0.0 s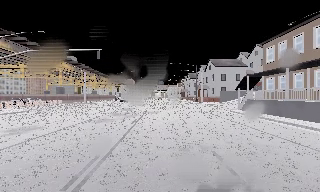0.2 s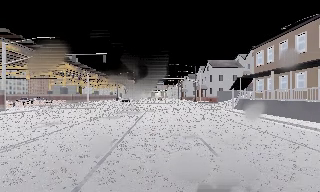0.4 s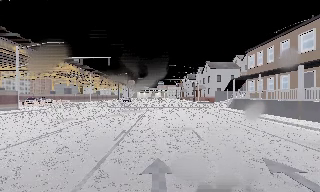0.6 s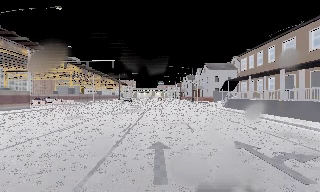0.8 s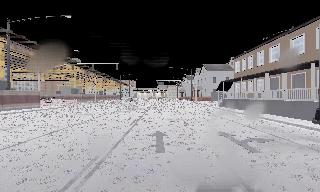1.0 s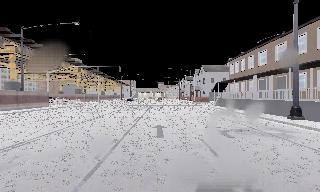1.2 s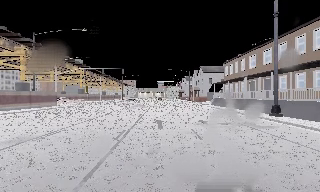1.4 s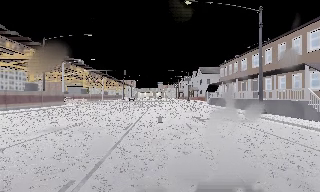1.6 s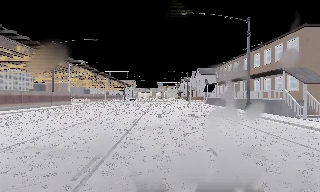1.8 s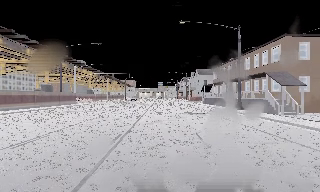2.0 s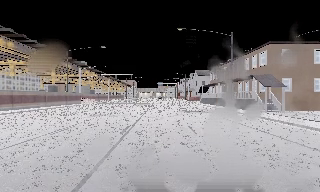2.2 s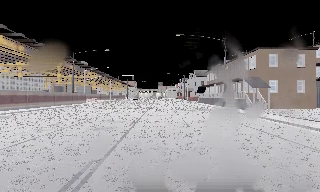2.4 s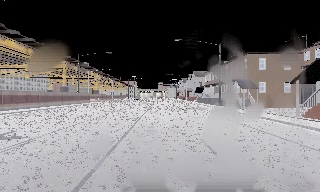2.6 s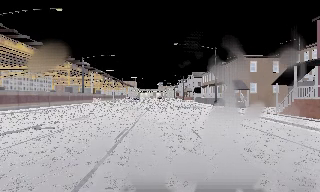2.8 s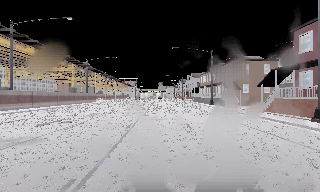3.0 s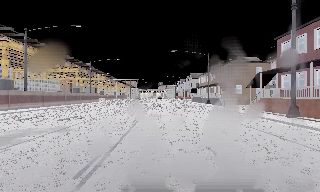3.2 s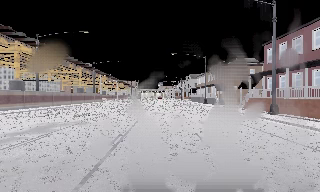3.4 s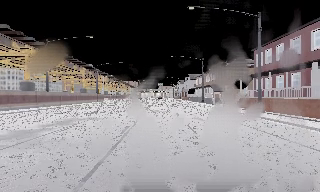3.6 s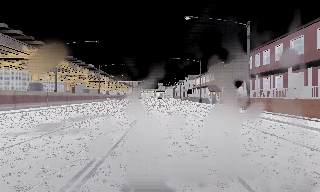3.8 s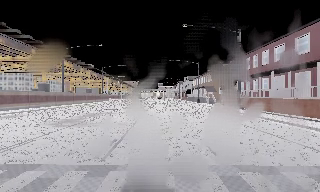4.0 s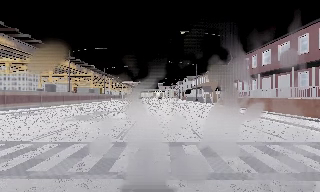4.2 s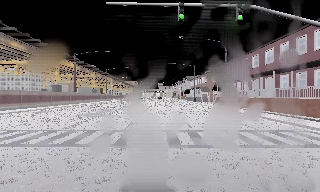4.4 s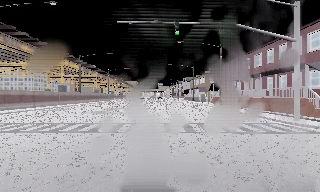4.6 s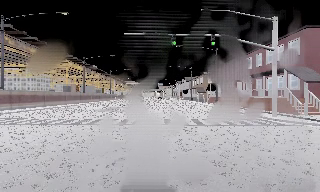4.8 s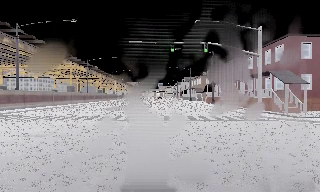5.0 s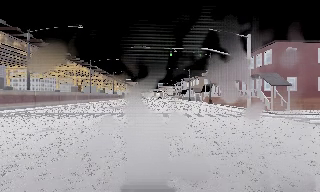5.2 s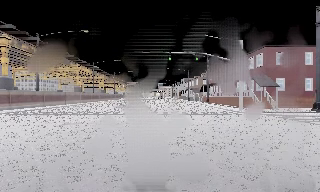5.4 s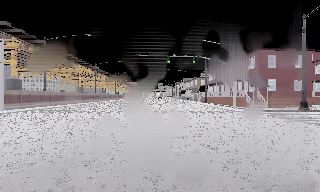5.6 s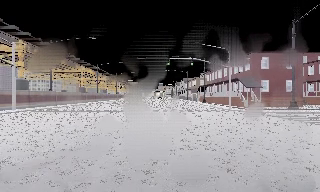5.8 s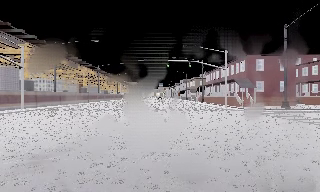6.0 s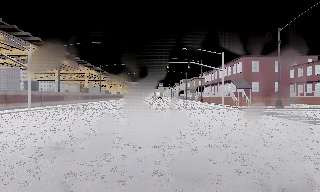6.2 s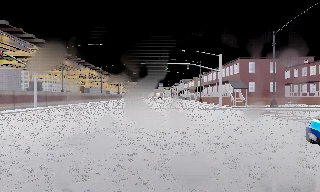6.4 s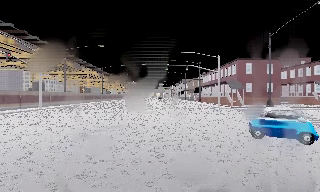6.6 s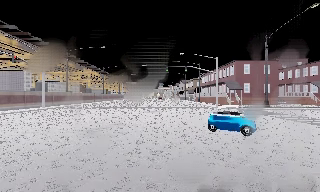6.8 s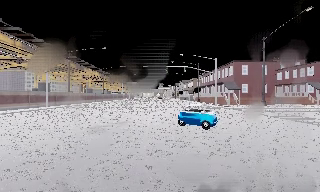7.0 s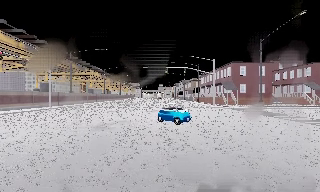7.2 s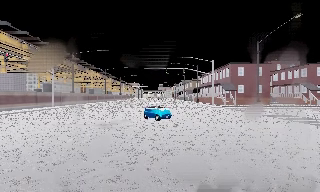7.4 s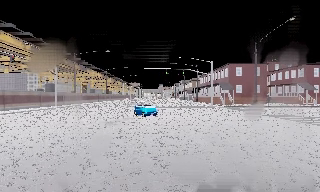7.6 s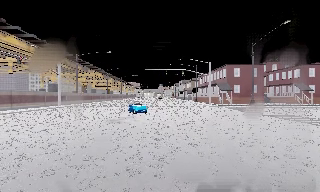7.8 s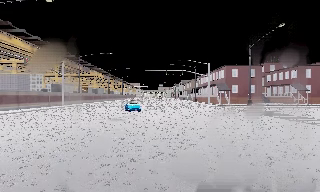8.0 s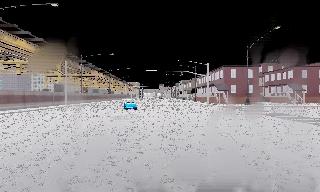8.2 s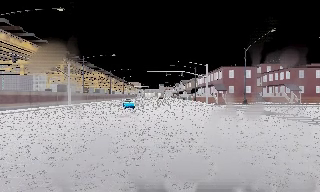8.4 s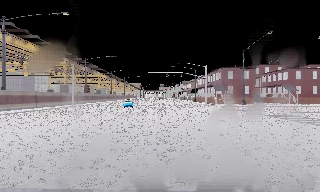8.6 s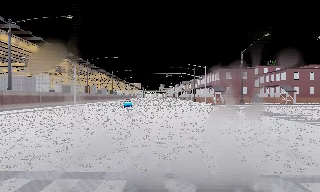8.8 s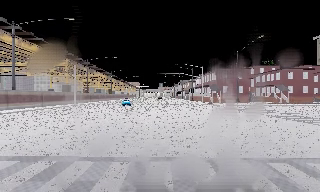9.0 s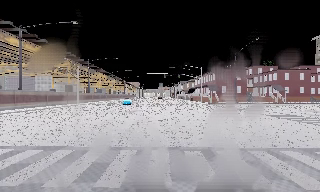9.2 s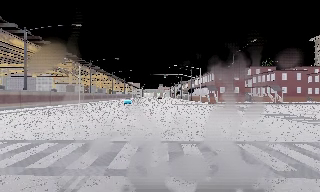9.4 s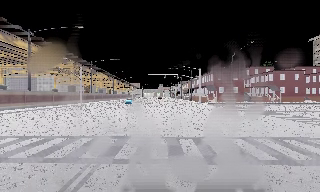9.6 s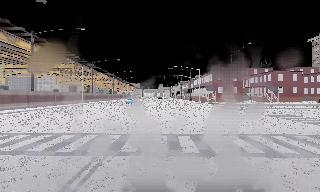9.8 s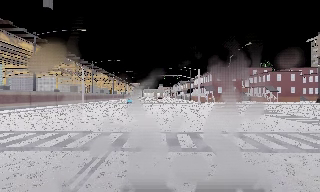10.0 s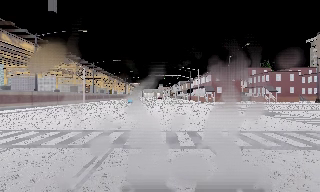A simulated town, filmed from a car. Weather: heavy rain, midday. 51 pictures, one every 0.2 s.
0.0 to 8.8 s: The camera travels backward, about 70 m, so what stands in front gets smaller. It loses speed.
8.8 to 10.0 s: The camera travels backward, about 3.5 m, so what stands in front gets smaller. It loses speed.
The film runs backward here.
